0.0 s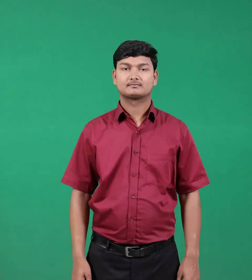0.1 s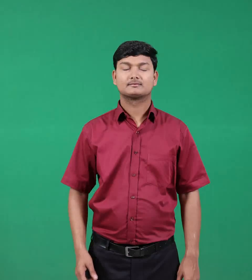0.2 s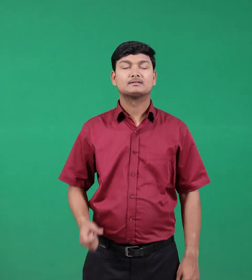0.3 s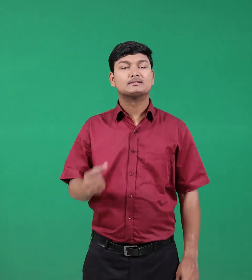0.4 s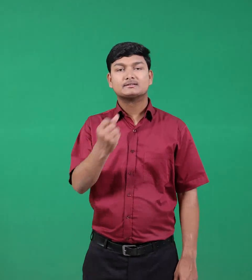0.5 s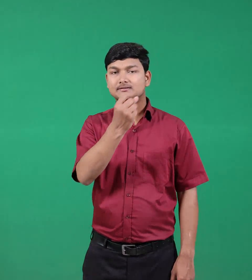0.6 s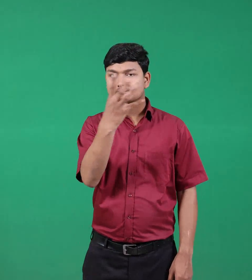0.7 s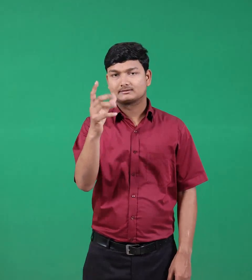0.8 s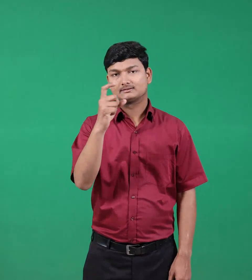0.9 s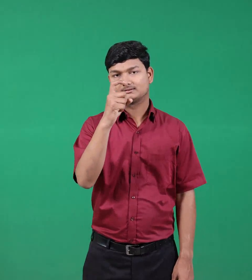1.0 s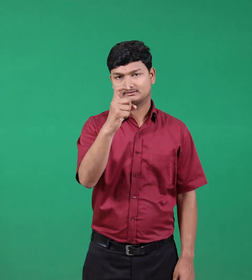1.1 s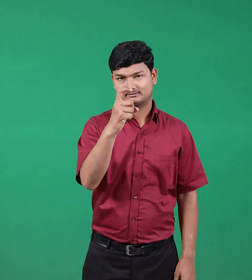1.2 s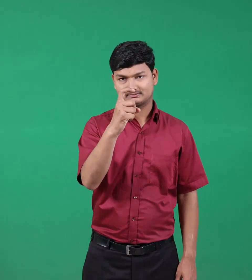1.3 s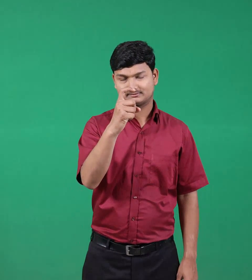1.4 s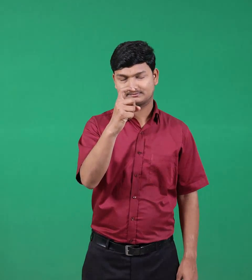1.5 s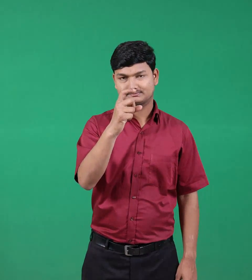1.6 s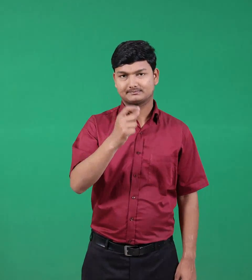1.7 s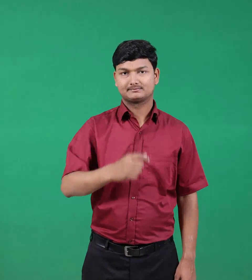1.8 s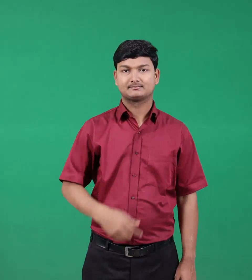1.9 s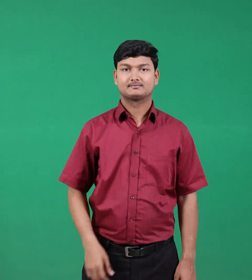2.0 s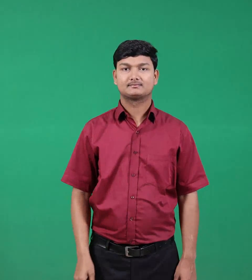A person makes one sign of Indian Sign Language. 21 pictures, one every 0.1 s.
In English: seven
